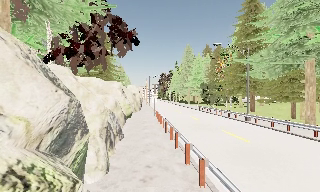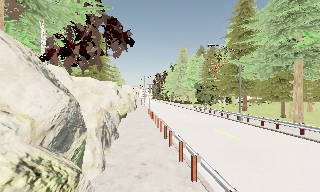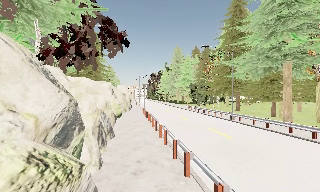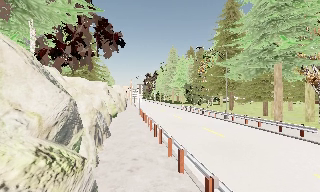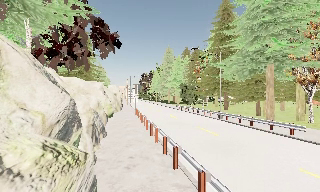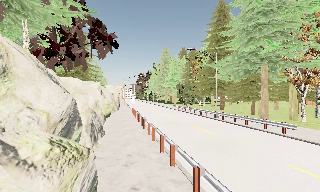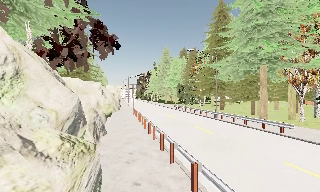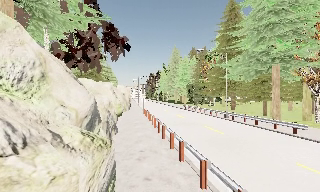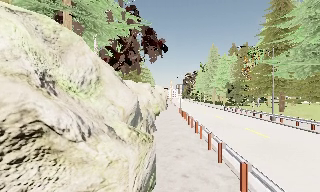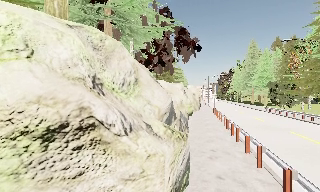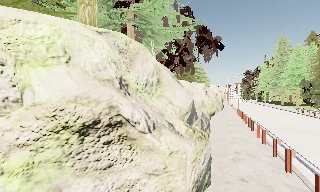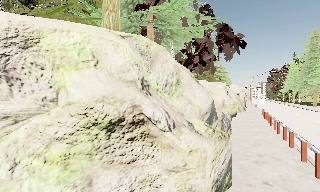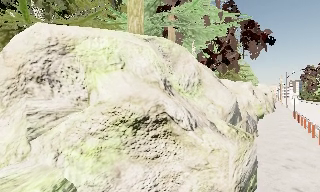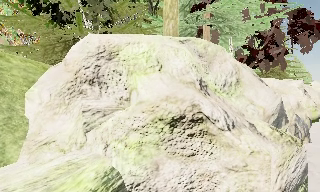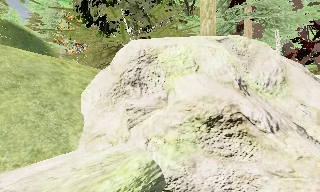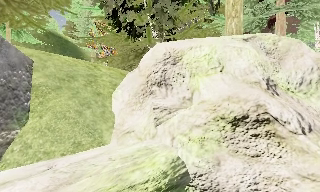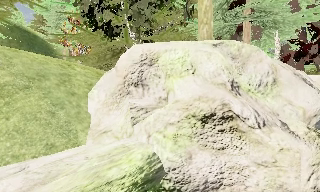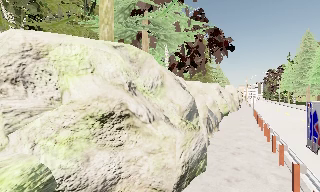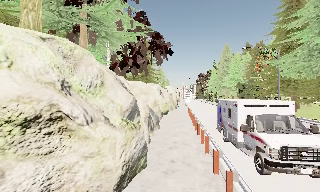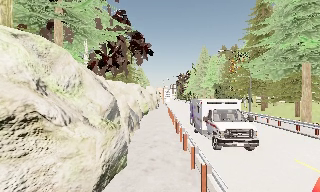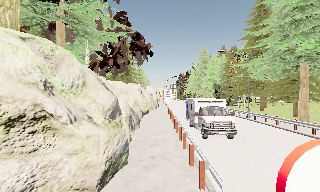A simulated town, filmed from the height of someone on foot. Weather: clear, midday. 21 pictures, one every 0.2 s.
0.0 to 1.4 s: The camera travels backward, about 1.5 m, so what stands in front gets smaller.
1.4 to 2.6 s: The camera pans to its left, which is counterclockwise from overhead, by about 60 degrees. It travels backward, about 1 m.
2.6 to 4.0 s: The camera pans to its right, which is clockwise from overhead, by about 45 degrees. It travels backward, about 1 m.
The film runs backward here.
